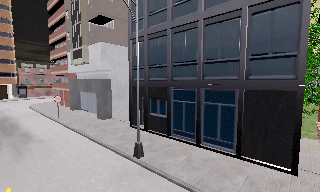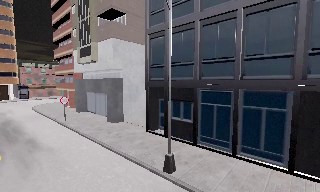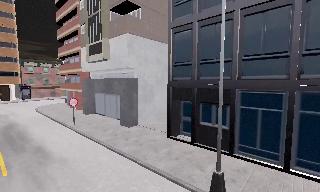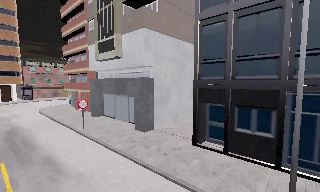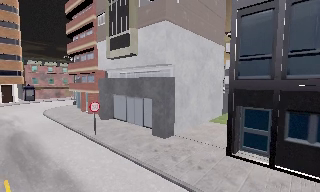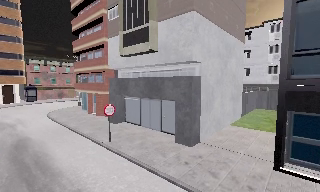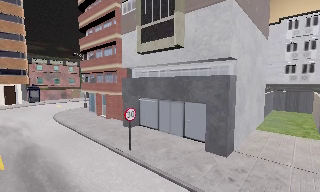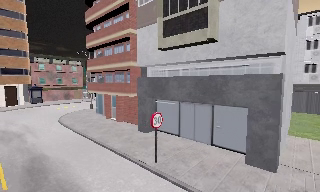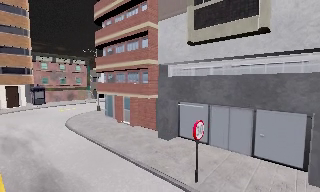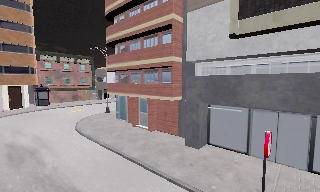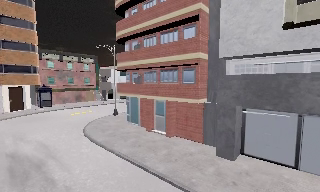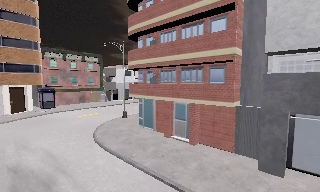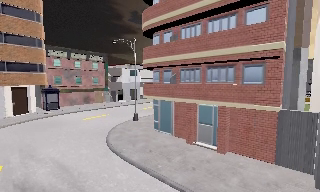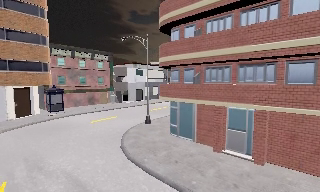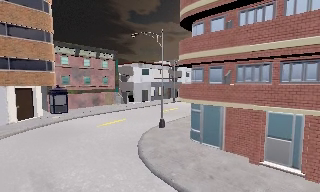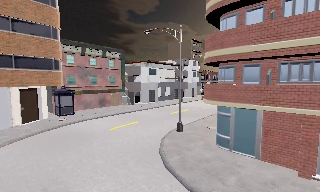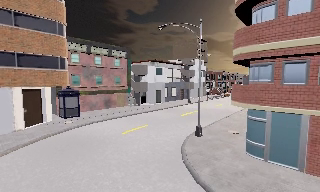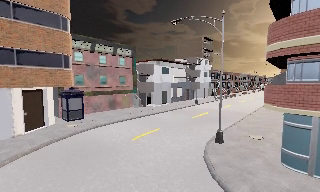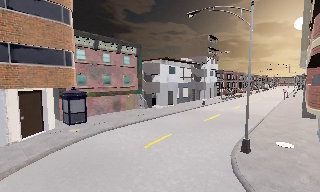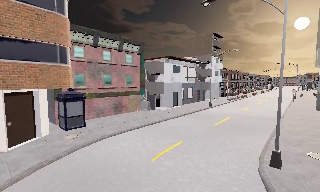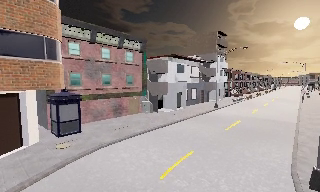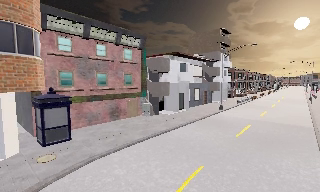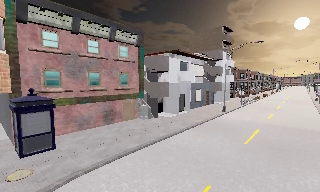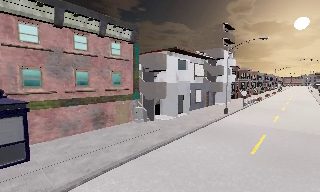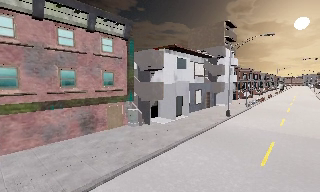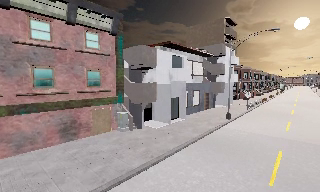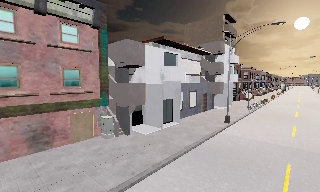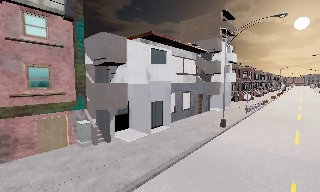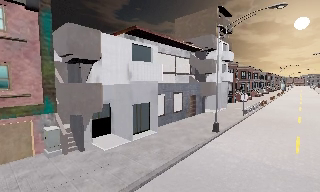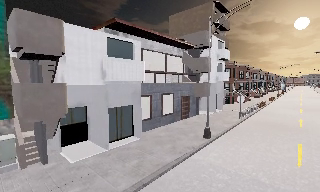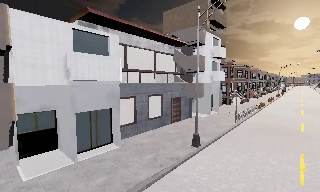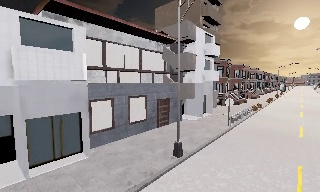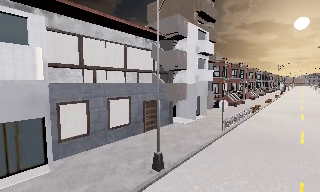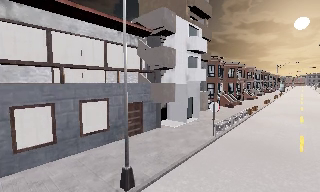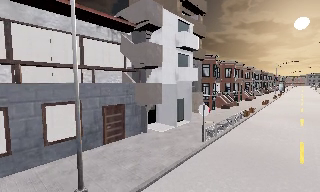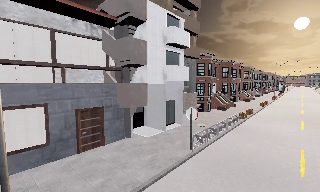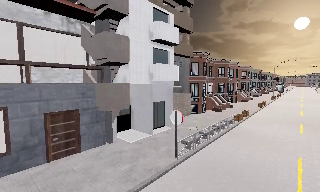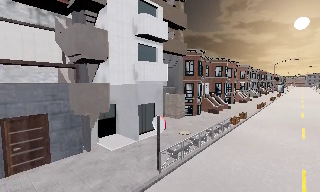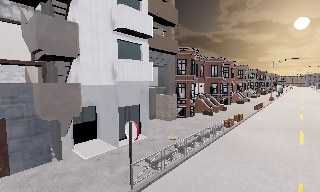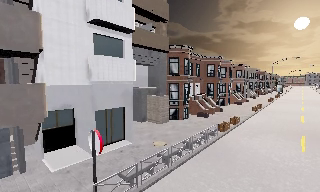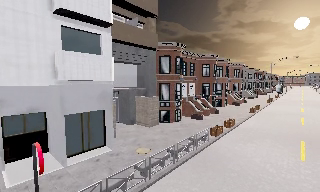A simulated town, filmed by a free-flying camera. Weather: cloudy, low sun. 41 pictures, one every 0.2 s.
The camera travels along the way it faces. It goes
forward.
0.0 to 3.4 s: The camera travels to its left and forward, about 30 m, so close, fixed things drift to the right.
3.4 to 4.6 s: The camera travels forward, about 8 m, so what stands in front looms larger.
4.6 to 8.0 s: The camera travels forward and to its right, about 25 m, so what stands in front looms larger.
The film runs forward here.
